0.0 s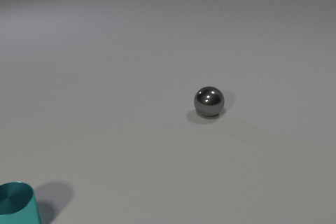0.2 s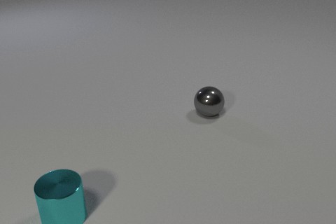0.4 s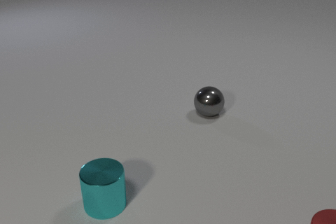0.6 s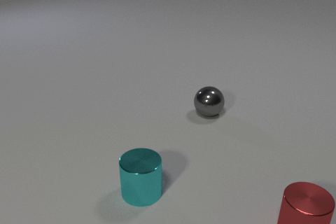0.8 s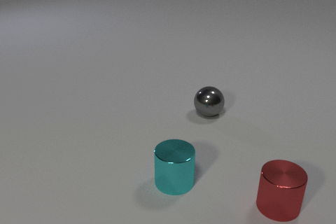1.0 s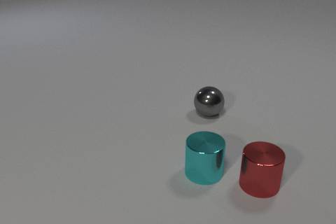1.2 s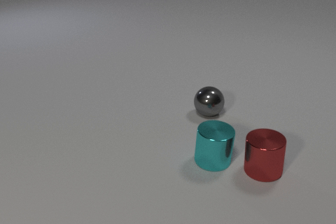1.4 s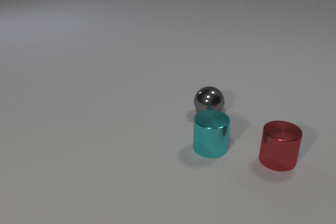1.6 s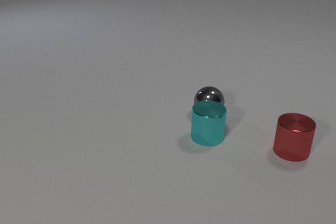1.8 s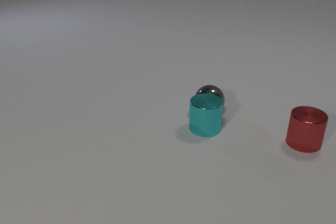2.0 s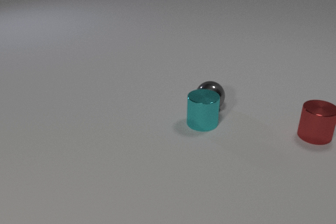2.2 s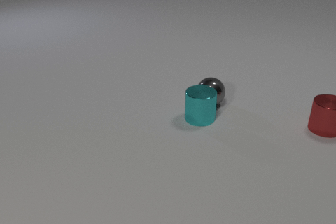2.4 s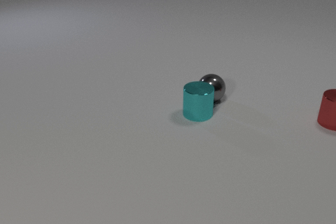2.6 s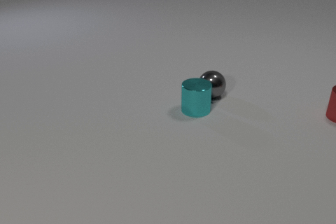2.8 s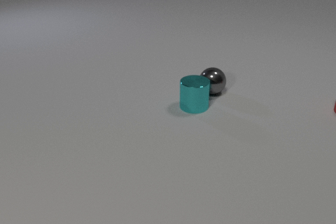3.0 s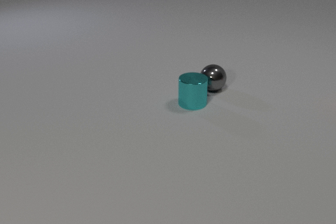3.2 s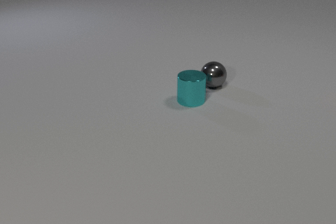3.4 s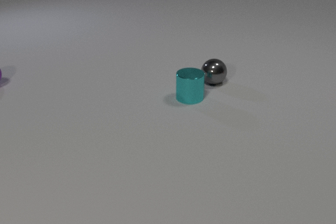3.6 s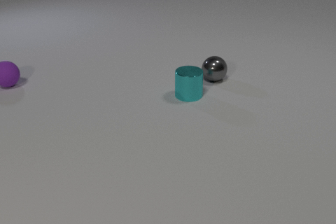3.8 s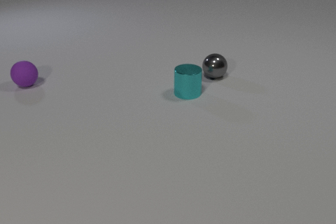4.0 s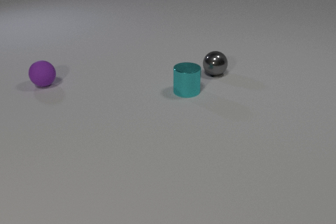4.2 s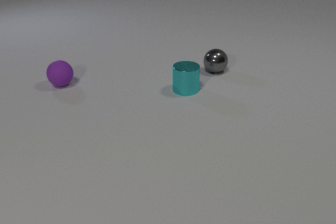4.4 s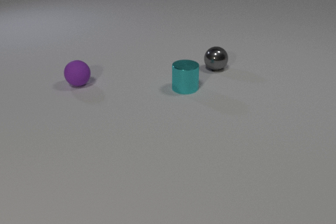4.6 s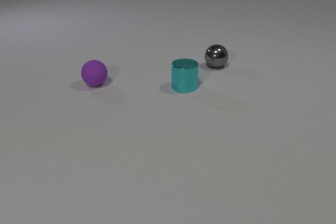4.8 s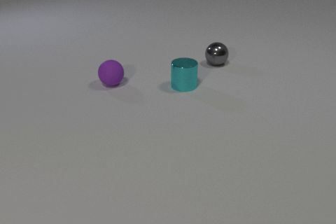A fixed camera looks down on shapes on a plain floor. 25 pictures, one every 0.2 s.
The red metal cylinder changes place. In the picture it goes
away from the camera.
The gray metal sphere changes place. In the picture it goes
away from the camera.
0.0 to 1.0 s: The red metal cylinder comes in at the bottom edge, slides away from the camera and to the left. The cyan metal cylinder slides to the right.
1.0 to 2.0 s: The red metal cylinder slides away from the camera and to the right. The cyan metal cylinder slides away from the camera. The gray metal sphere rolls away from the camera. The red metal cylinder and the cyan metal cylinder collide. The cyan metal cylinder and the gray metal sphere collide.
2.0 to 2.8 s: The red metal cylinder slides away from the camera and to the right. The cyan metal cylinder slides away from the camera. The gray metal sphere rolls away from the camera.
2.8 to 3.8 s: The red metal cylinder leaves at the right edge. The cyan metal cylinder slides away from the camera. The gray metal sphere rolls away from the camera. The purple rubber sphere comes in at the left edge, rolls to the right.
3.8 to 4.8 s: The cyan metal cylinder slides away from the camera. The gray metal sphere rolls away from the camera. The purple rubber sphere rolls to the right.
Are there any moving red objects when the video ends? no.
What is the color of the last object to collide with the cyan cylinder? gray.
What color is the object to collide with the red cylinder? cyan.
